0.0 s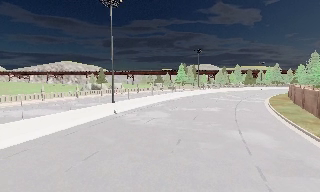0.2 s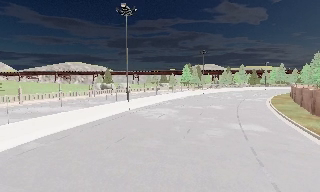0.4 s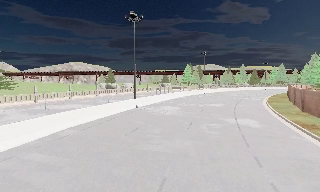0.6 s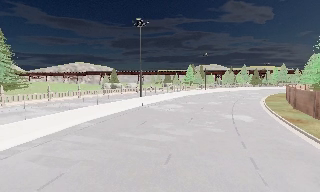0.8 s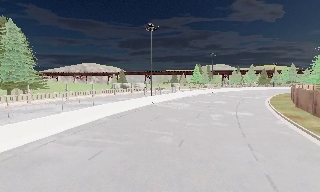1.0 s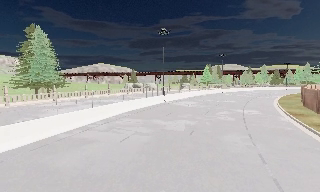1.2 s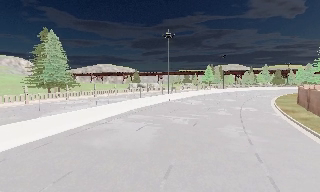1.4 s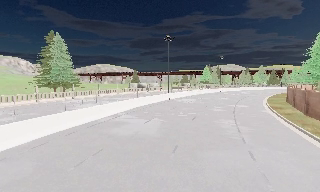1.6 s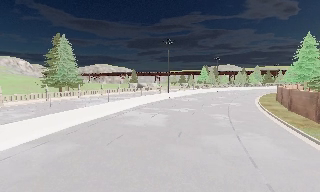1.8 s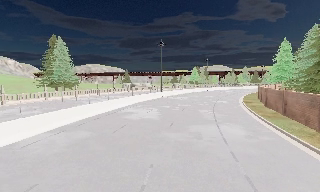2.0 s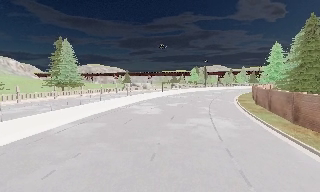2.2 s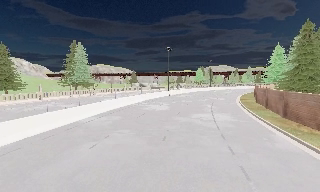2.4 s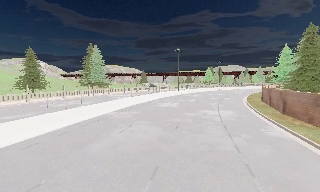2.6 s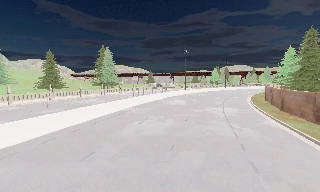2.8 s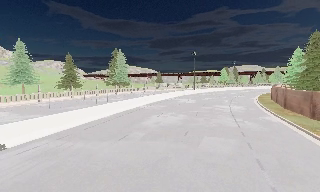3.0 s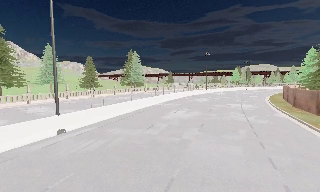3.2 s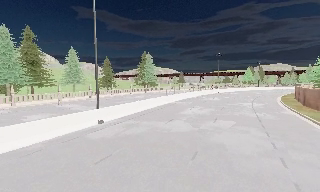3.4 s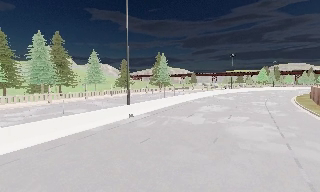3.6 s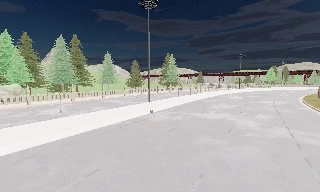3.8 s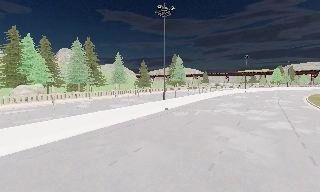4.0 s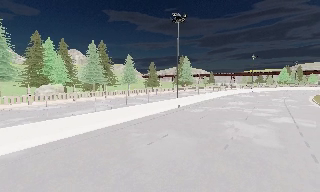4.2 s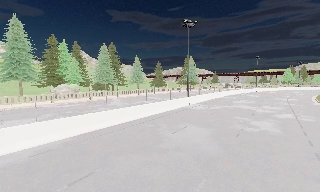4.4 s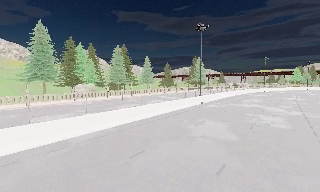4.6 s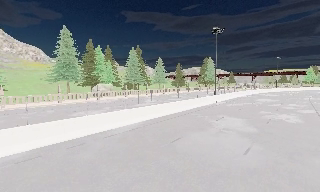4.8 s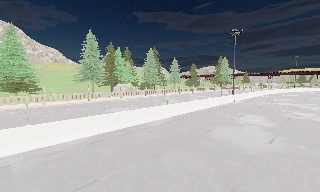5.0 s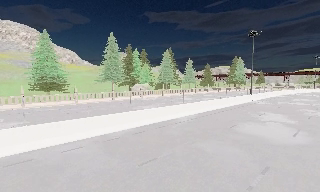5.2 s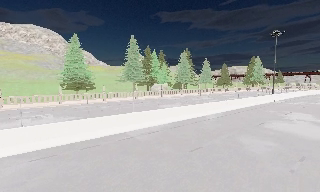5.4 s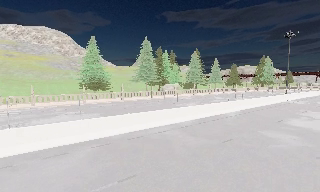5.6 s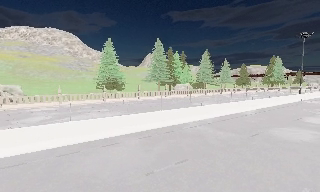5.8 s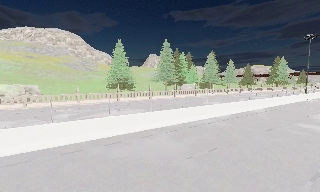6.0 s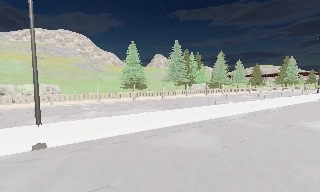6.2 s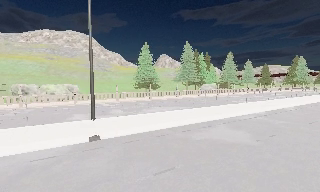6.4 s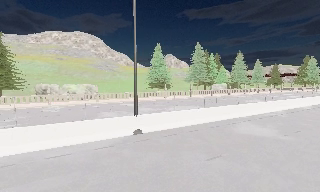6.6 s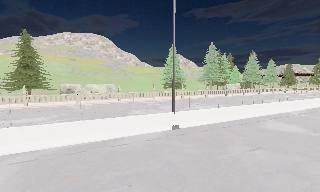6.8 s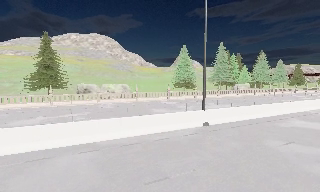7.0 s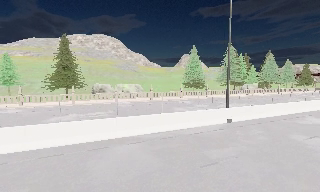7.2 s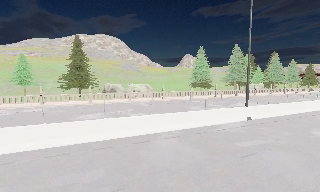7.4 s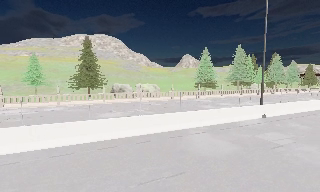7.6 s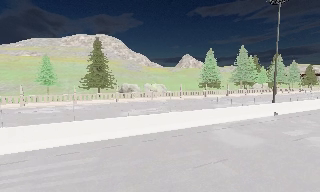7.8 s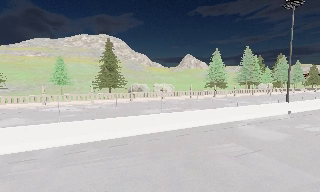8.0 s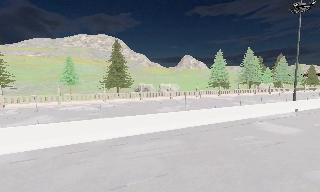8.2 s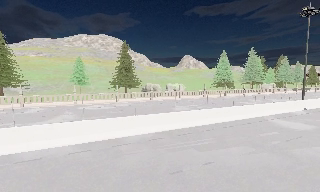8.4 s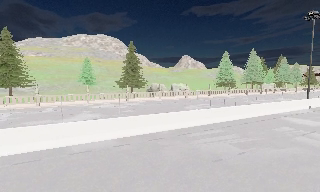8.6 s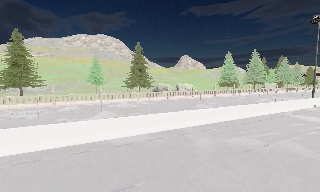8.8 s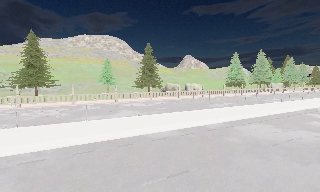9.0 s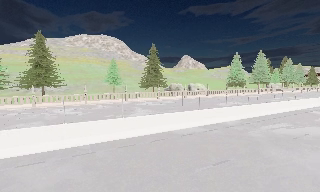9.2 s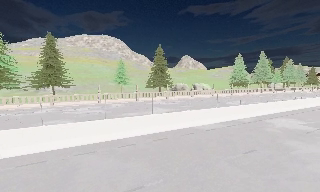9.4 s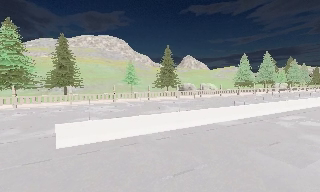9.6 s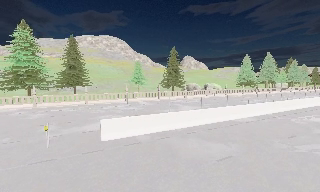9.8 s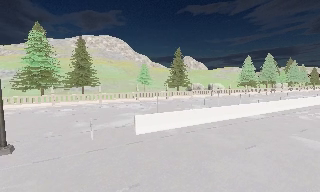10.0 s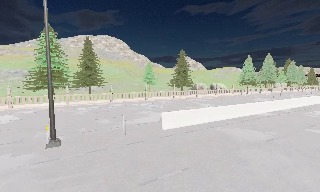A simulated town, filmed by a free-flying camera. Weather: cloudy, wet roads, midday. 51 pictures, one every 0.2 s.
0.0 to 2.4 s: The camera travels backward, about 25 m, so what stands in front gets smaller.
2.4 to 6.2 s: The camera pans to its left, which is counterclockwise from overhead, by about 45 degrees. It travels backward and to its left, about 40 m.
6.2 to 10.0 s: The camera travels to its left and backward, about 40 m, so close, fixed things drift to the right.
The film runs backward here.
